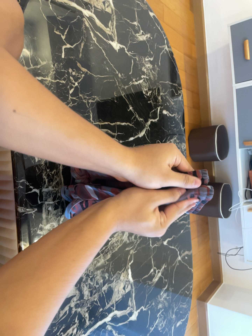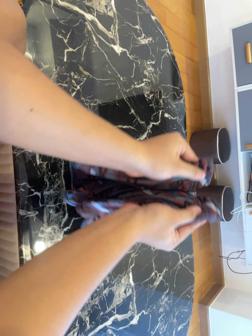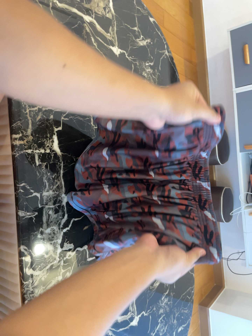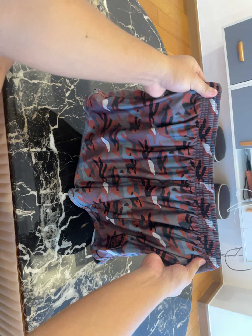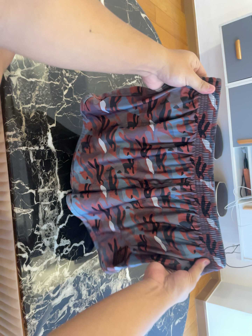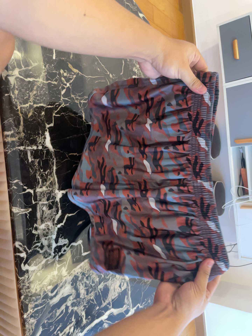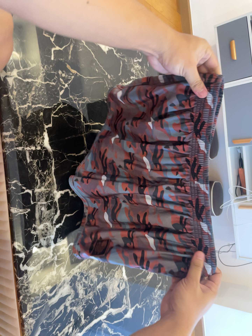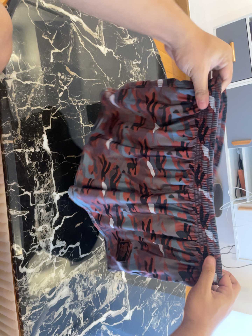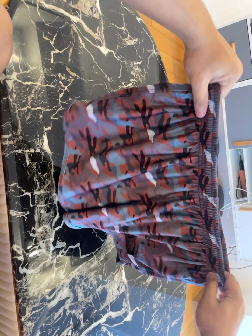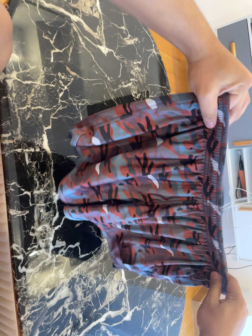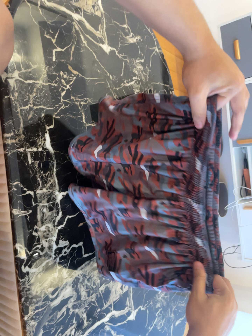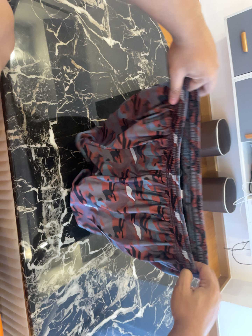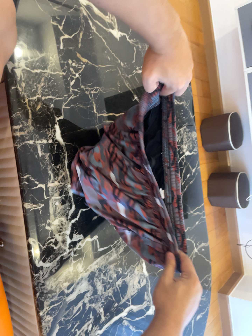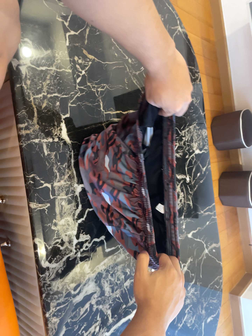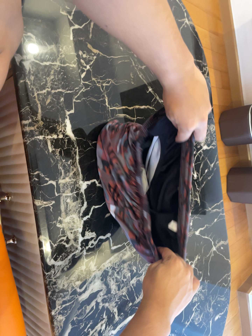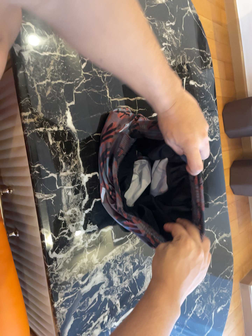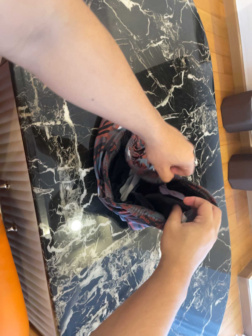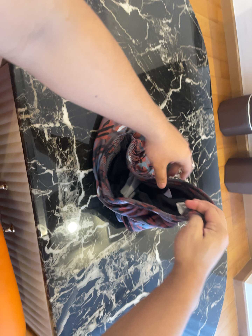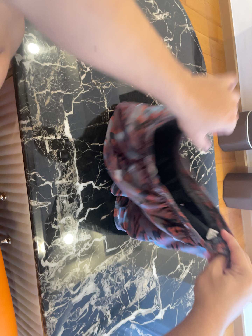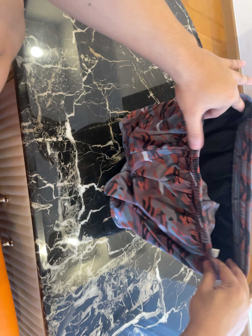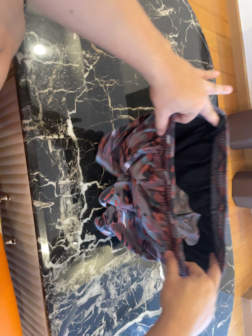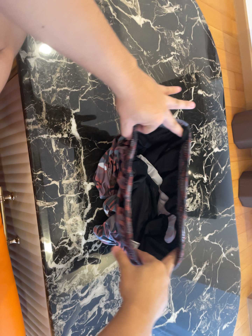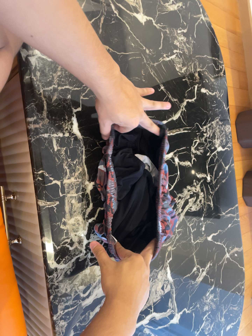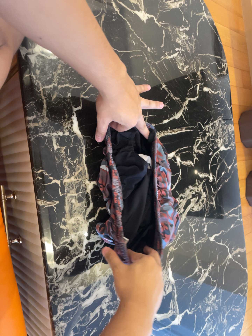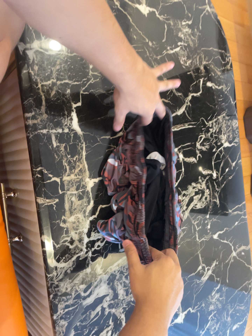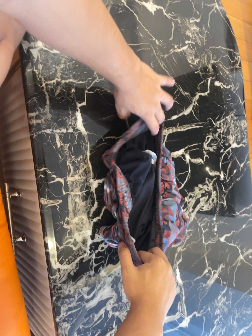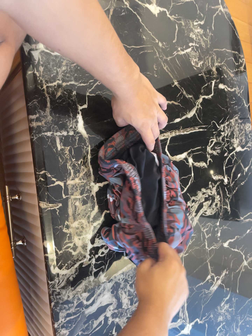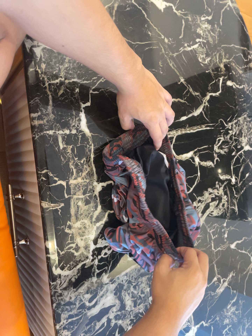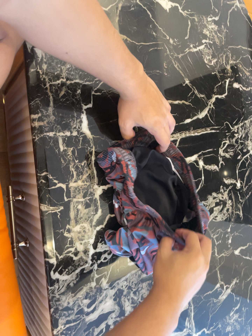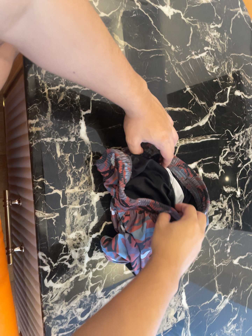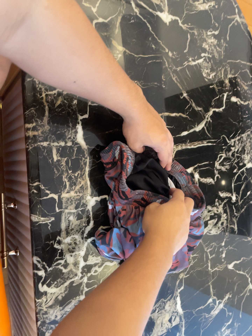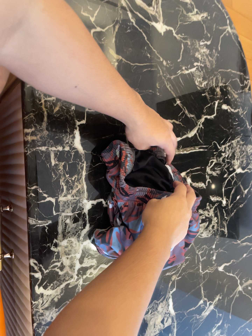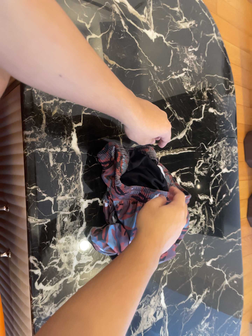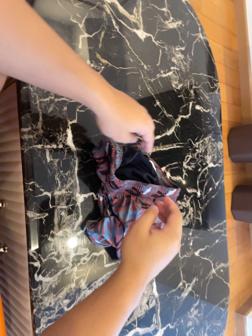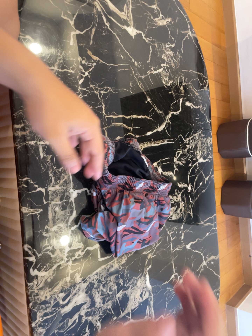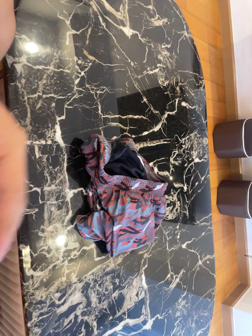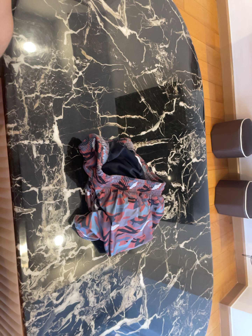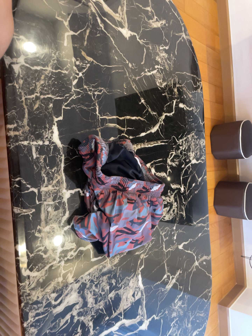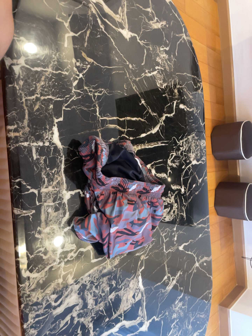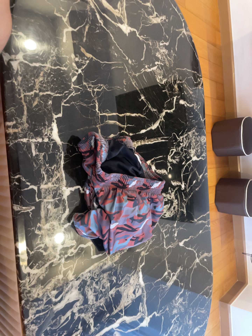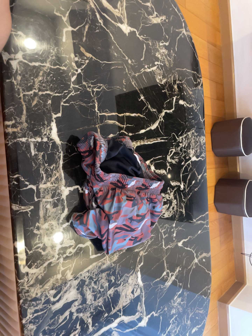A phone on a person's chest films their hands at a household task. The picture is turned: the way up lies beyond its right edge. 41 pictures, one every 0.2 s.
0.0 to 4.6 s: The camera swings to its left by about 10 degrees, and the scene slides to the right. It travels forward, about 9 cm, so what stands in front looms larger.
4.6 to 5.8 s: The camera travels forward, about 7 cm, so what stands in front looms larger.
5.8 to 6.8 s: The camera swings to its right by about 10 degrees, and the scene slides to the left. It travels backward, about 9 cm, so what stands in front gets smaller.
6.8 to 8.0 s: The camera keeps its place and its aim.
The film runs backward here.
